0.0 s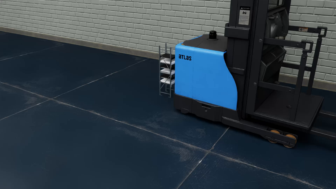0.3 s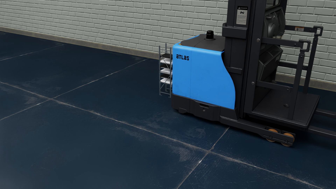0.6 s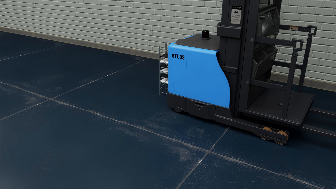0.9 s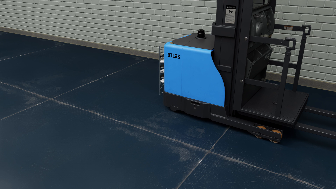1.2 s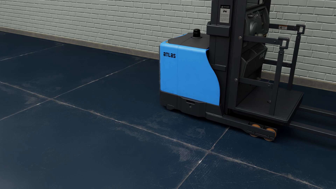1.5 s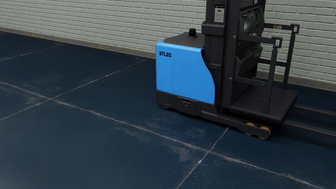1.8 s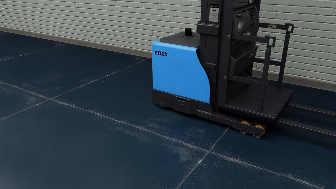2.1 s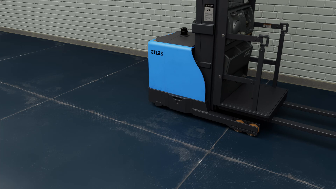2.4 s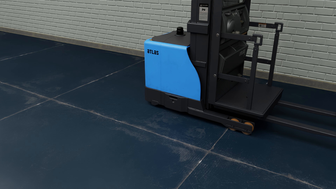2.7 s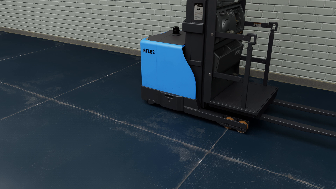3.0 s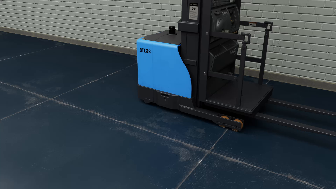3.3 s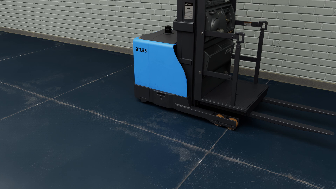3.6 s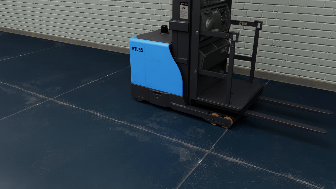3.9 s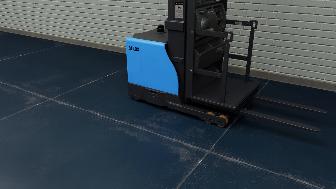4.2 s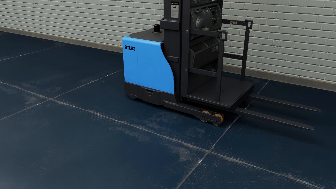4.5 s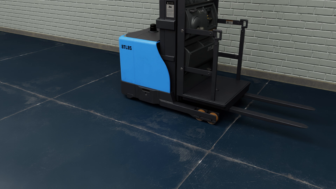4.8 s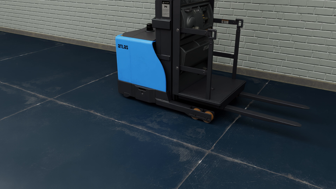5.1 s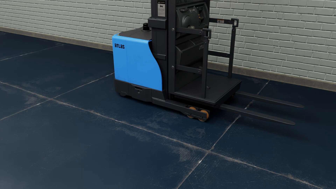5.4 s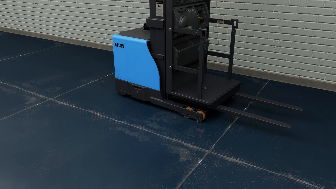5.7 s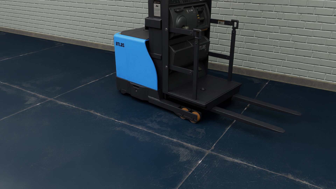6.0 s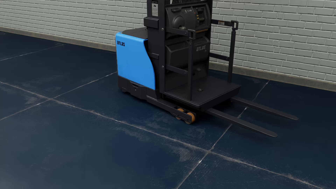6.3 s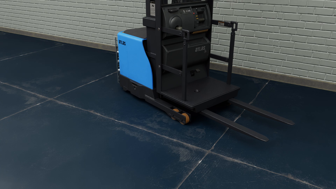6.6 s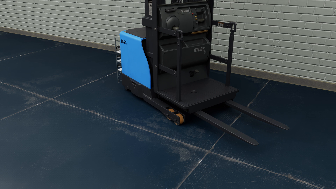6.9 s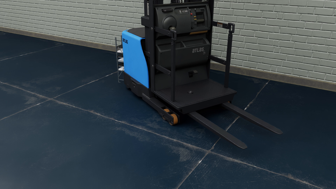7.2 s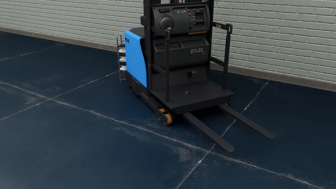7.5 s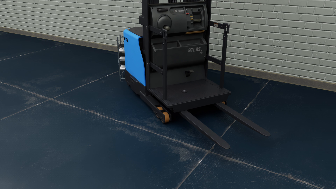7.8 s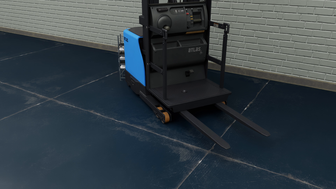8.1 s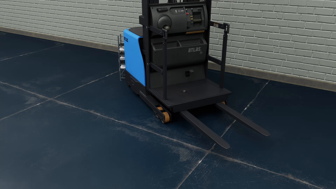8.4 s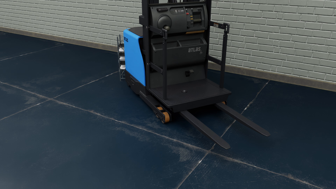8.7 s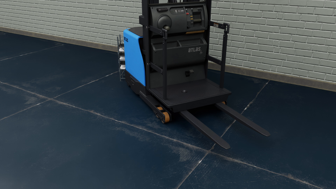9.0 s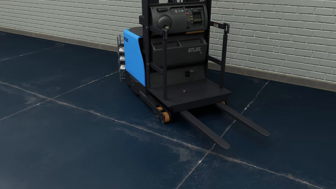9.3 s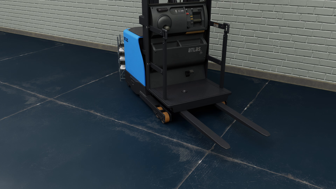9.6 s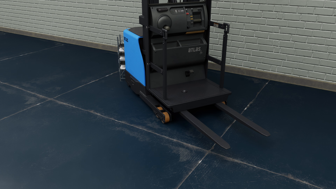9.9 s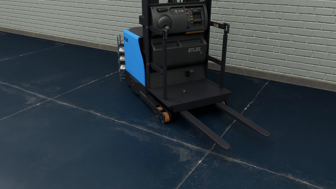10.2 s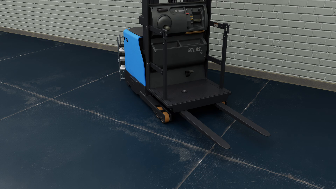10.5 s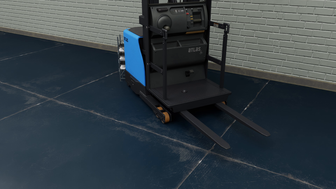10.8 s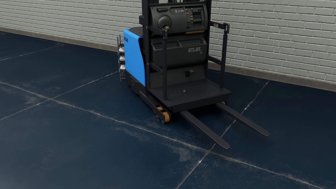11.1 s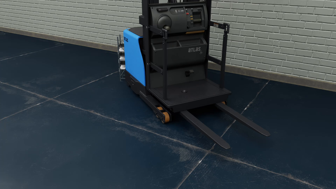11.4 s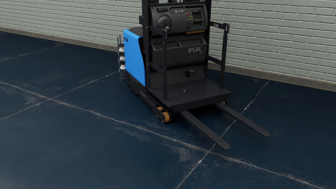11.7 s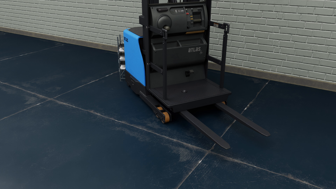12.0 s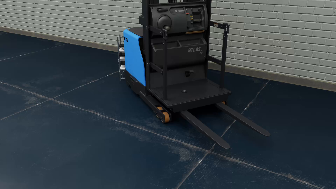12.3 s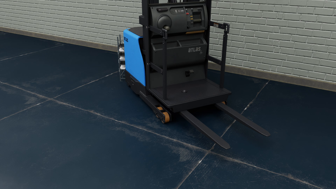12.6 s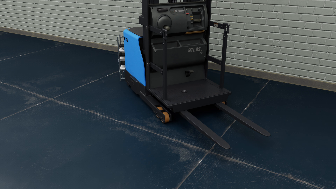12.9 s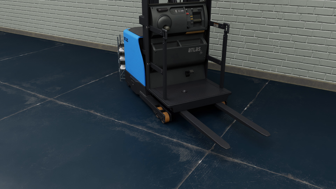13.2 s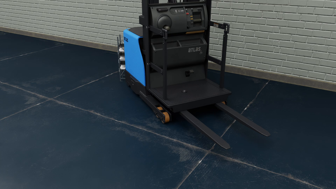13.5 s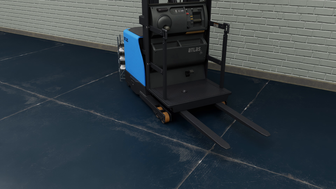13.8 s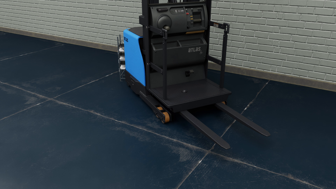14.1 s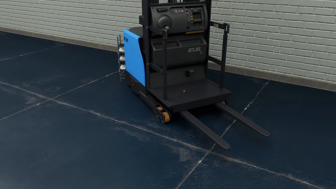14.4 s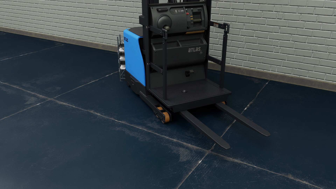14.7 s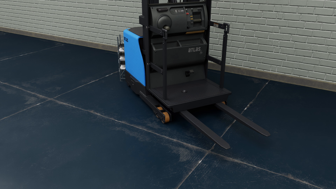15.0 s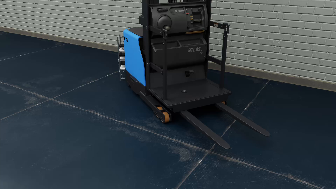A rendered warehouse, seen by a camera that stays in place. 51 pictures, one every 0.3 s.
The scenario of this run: A forklift runs into an object in its way.
